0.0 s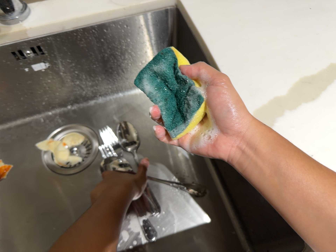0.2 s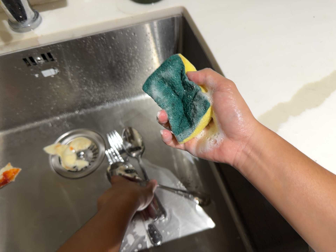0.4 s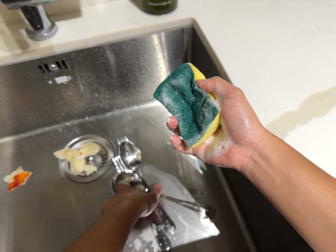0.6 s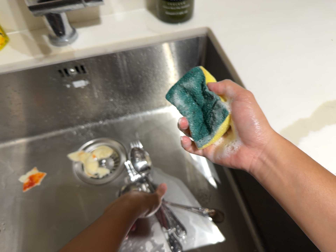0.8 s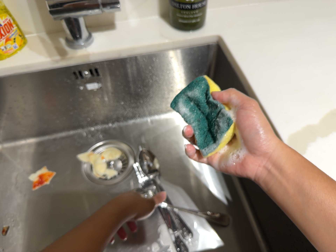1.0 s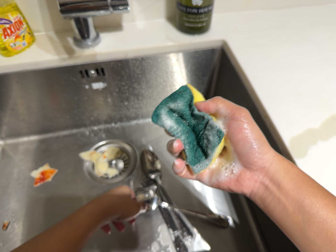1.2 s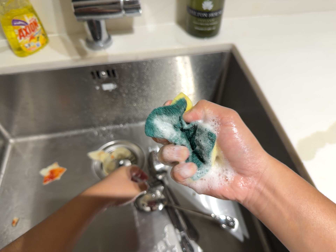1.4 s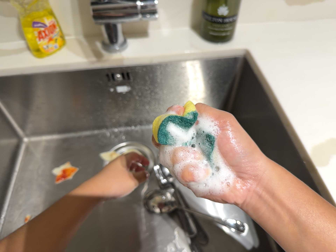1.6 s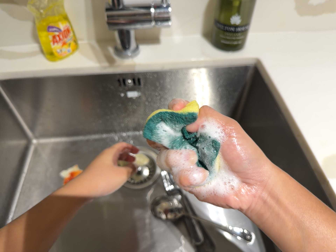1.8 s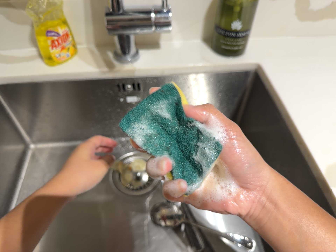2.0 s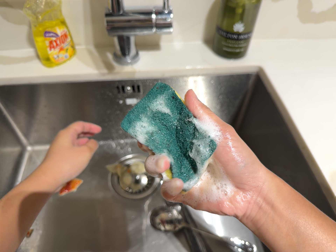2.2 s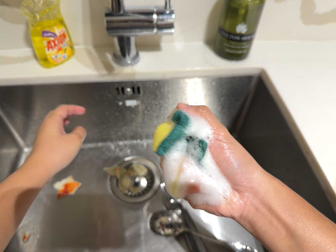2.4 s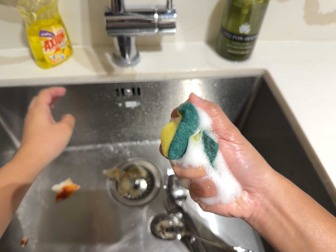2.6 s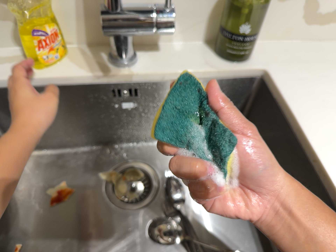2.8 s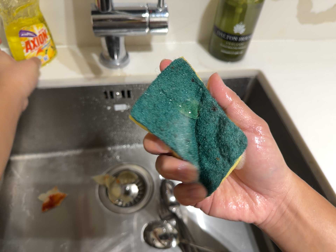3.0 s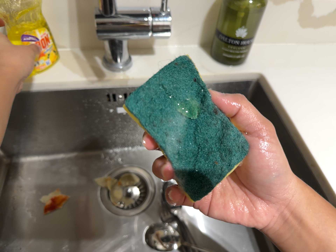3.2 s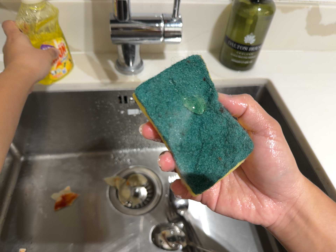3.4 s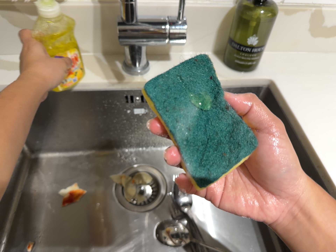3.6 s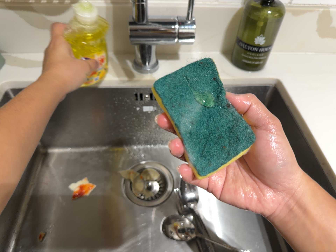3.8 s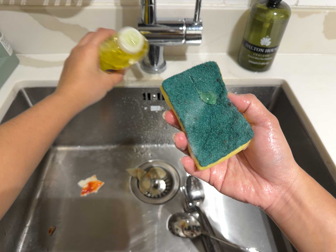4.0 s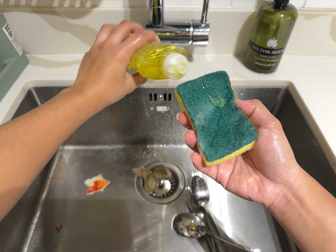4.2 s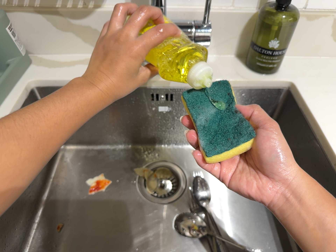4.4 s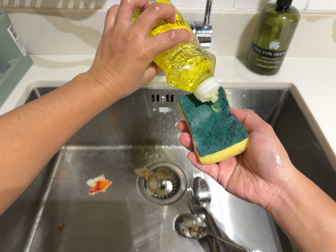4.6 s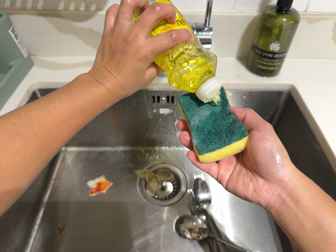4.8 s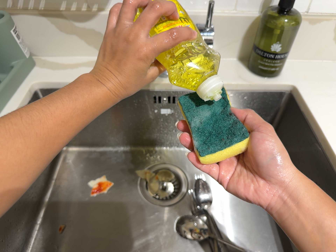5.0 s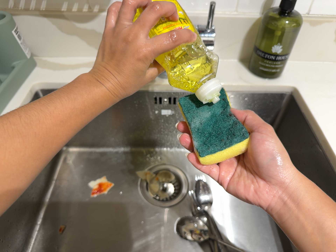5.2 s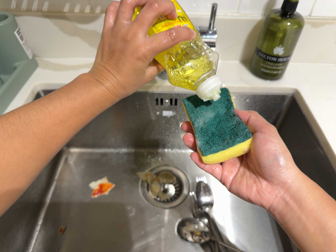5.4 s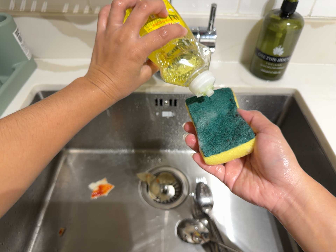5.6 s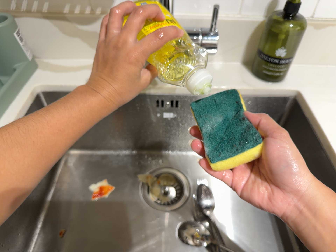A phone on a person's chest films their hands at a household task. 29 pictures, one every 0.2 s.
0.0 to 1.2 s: The camera travels backward and to its left, about 9 cm, so what stands in front gets smaller. Its aim tips toward the top of its view by about 10 degrees, and the scene shifts downward.
1.2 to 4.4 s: The camera travels to its left, about 7 cm, so close, fixed things drift to the right.
4.4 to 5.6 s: The camera keeps its place and its aim.
The film runs backward here.
